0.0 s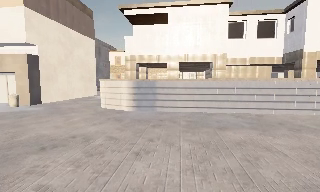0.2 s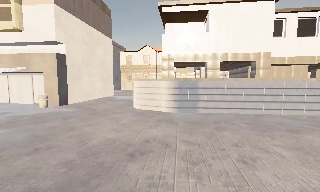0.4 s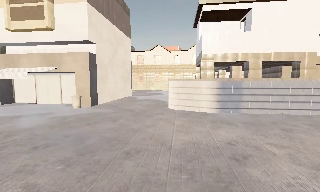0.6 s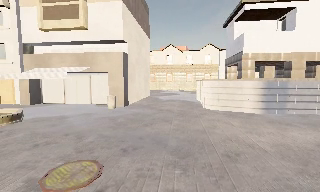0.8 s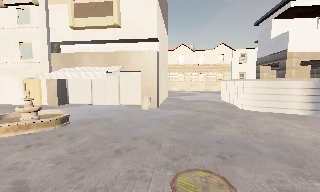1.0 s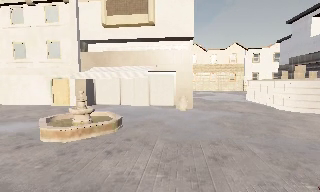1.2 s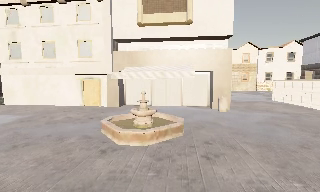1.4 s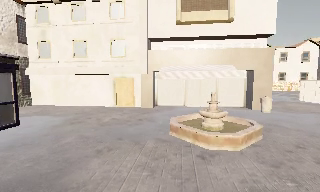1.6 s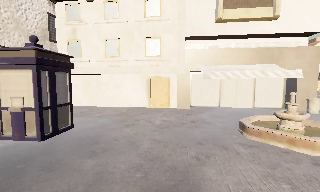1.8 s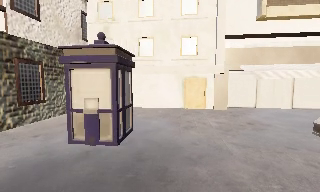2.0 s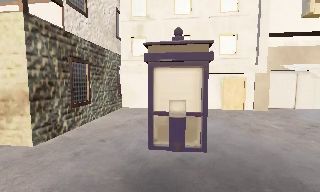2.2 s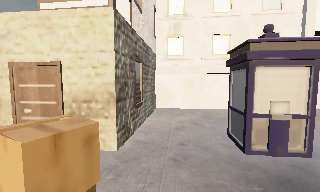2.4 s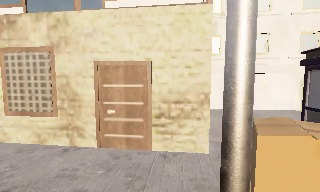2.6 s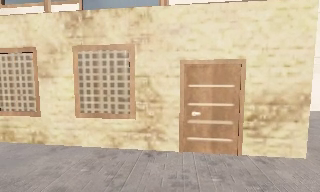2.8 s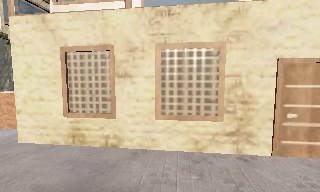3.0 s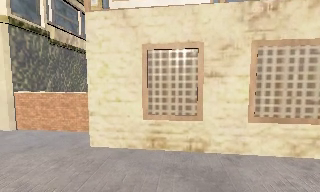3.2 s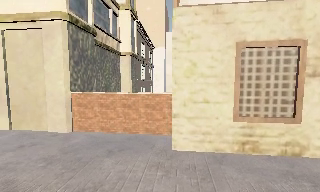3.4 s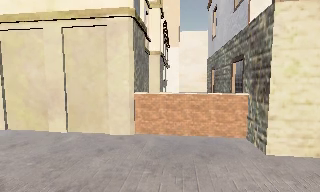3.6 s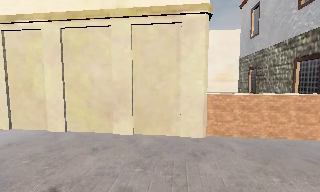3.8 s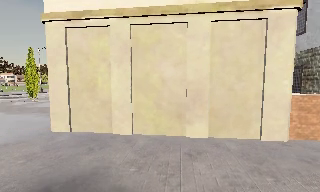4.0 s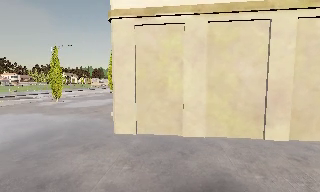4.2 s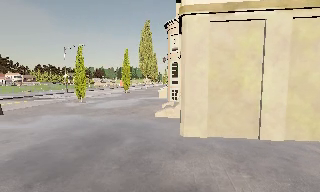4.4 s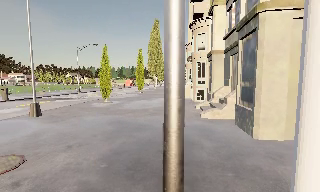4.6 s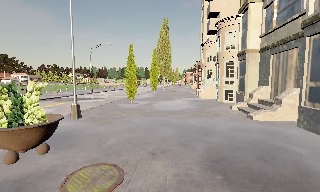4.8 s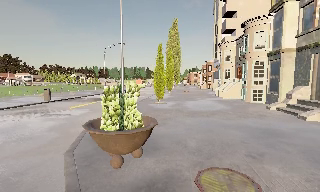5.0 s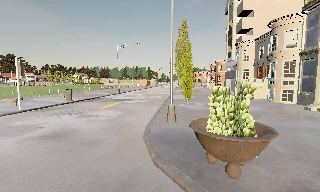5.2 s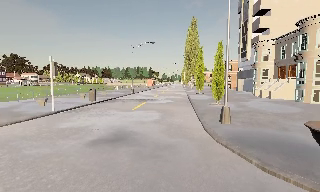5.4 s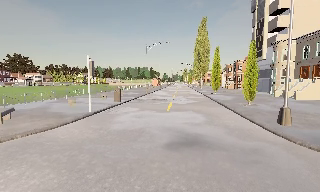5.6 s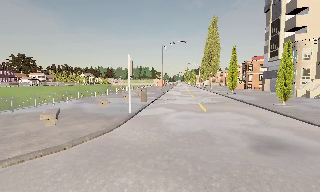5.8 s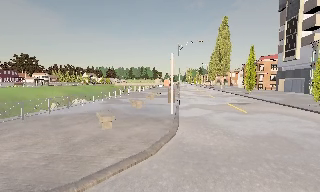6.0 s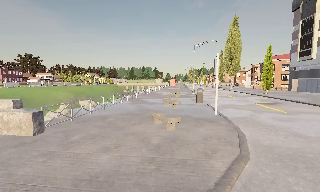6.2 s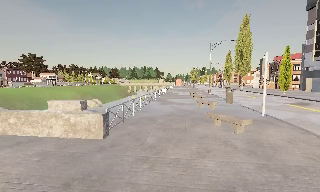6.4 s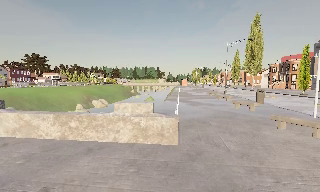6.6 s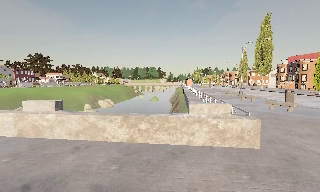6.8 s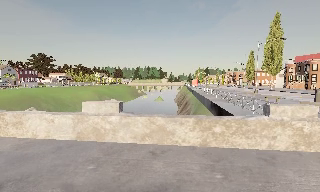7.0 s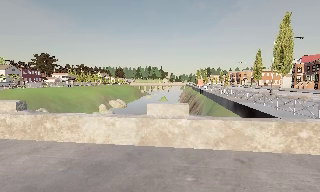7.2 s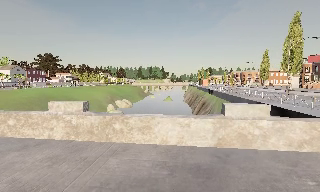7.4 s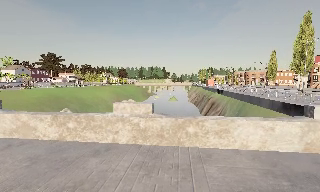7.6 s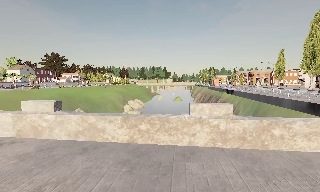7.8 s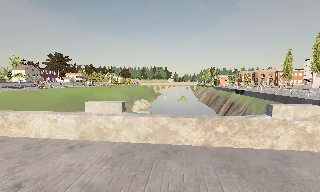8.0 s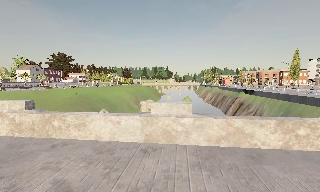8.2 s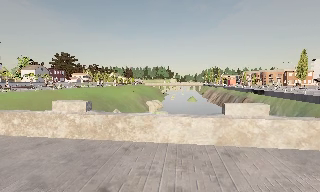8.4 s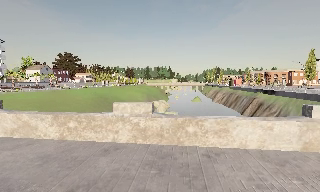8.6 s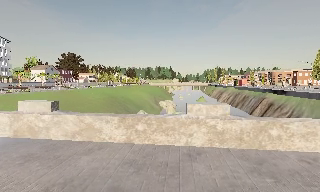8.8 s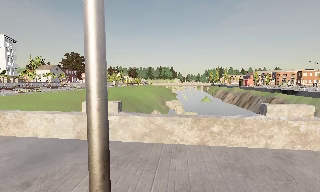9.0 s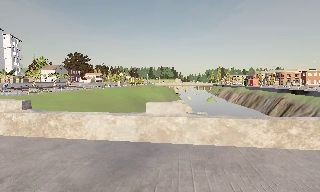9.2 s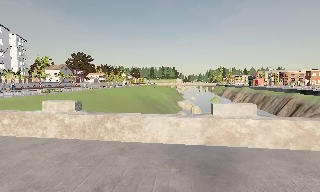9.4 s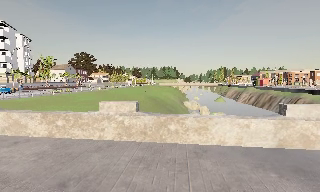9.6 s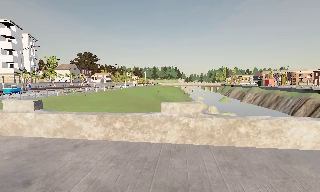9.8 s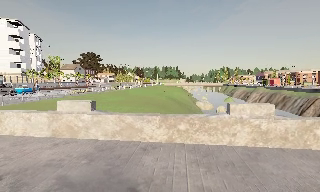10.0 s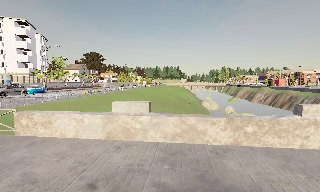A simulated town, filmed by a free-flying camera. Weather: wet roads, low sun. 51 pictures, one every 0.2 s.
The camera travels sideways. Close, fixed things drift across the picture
to the right.
0.0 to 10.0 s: The camera travels to its left, about 110 m, so close, fixed things drift to the right.
The film runs forward here.
